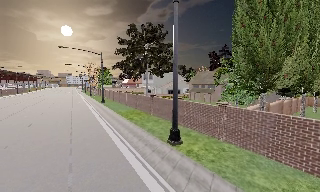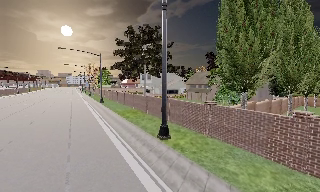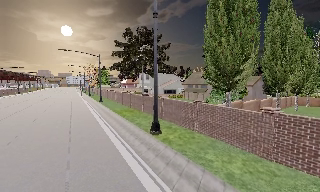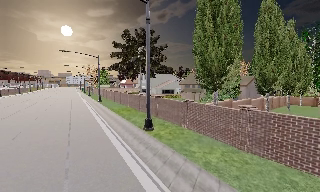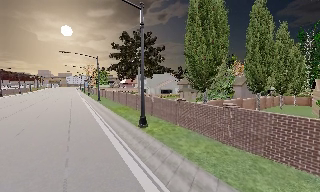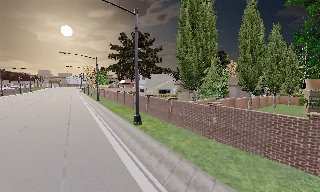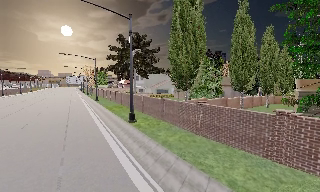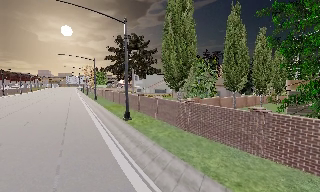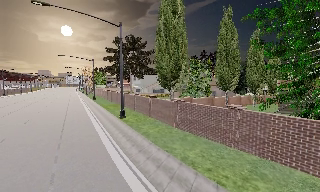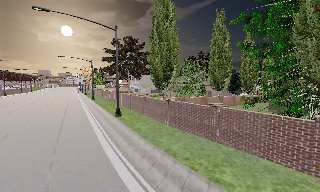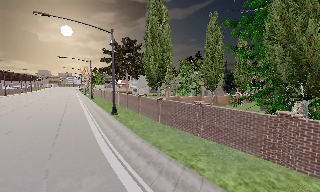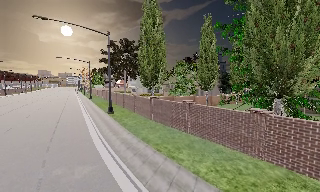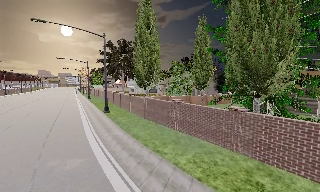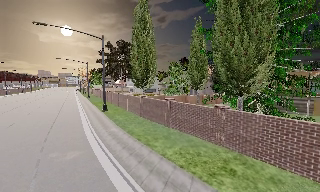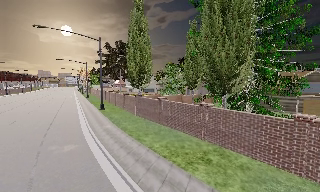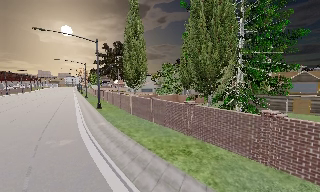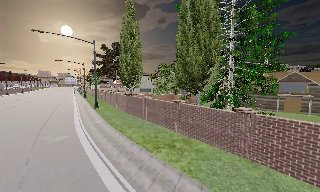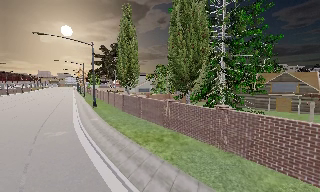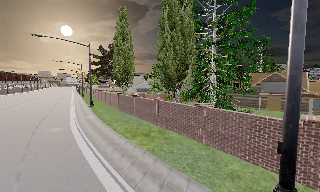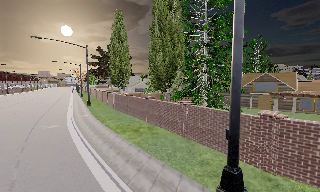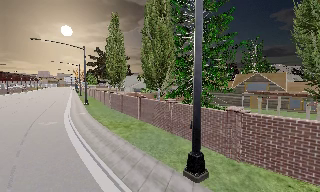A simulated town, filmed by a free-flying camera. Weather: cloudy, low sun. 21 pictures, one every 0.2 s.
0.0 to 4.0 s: The camera travels backward and to its right, about 25 m, so what stands in front gets smaller.
The film runs backward here.
